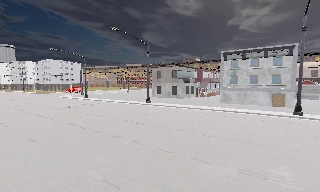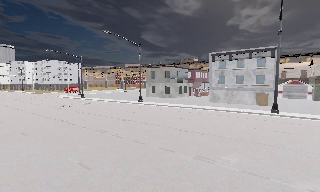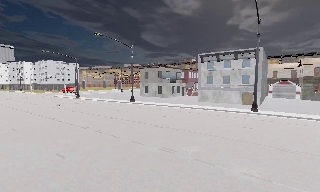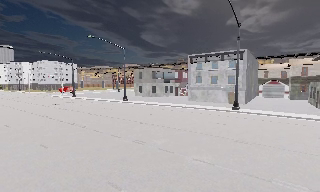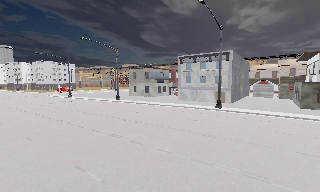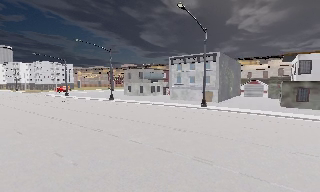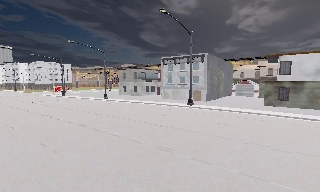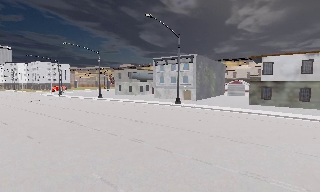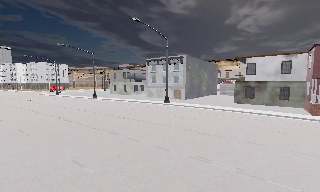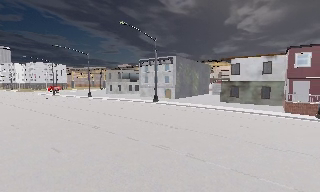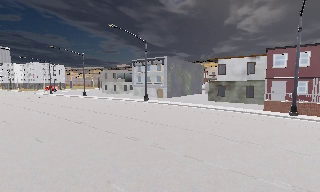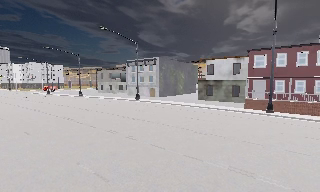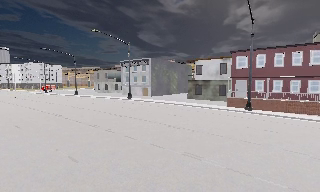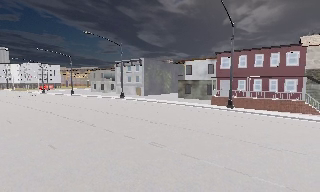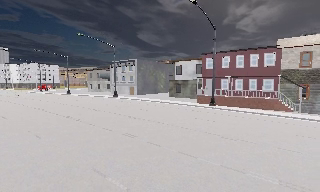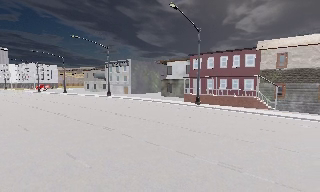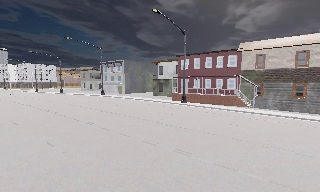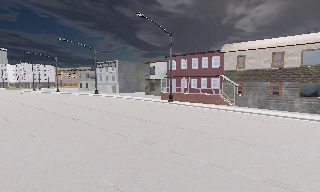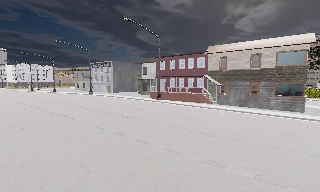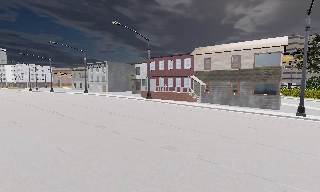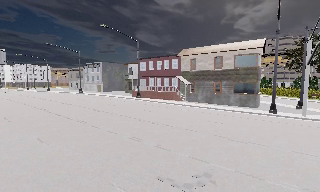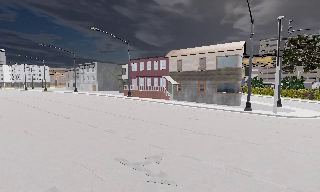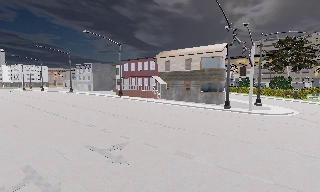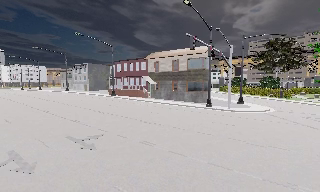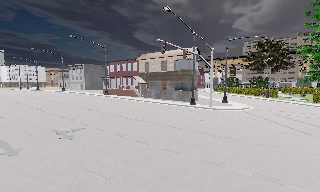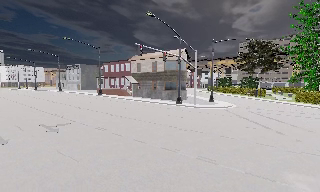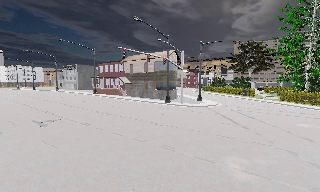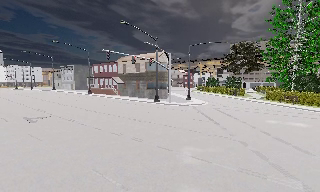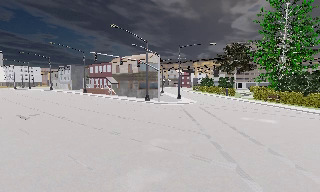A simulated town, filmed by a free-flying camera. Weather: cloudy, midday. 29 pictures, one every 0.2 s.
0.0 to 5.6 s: The camera travels to its right and backward, about 60 m, so close, fixed things drift to the left.
The film runs forward here.
